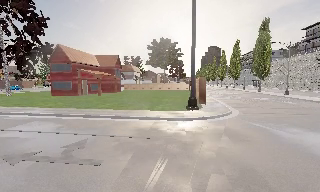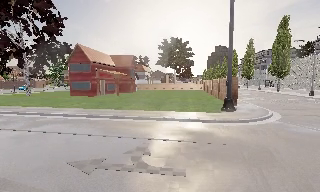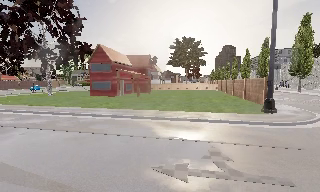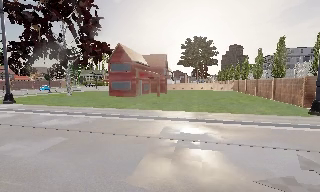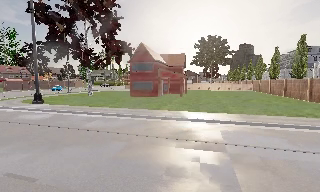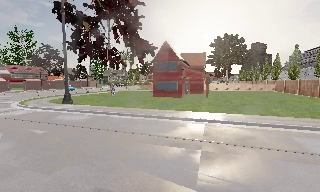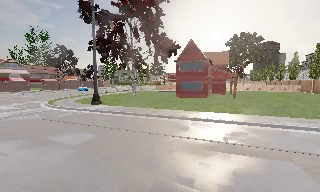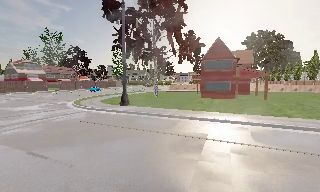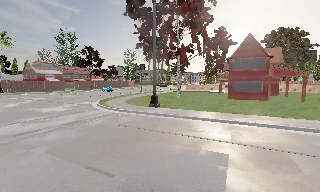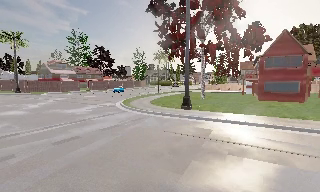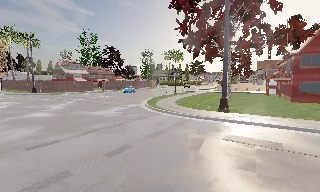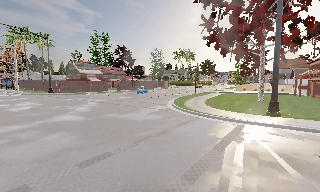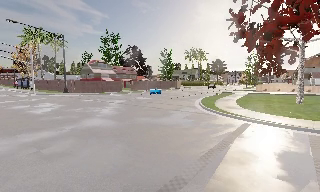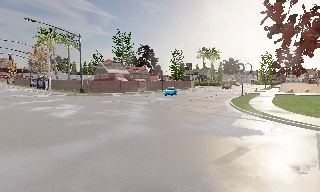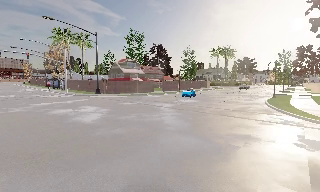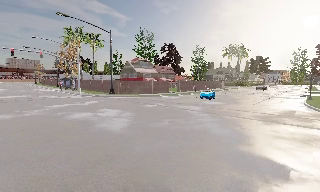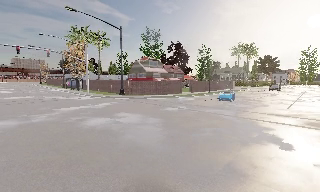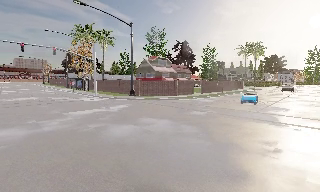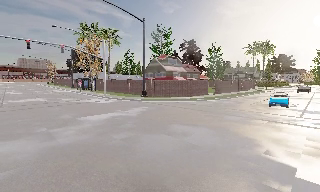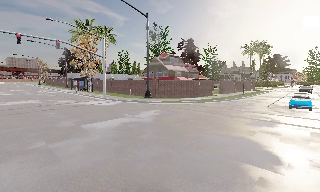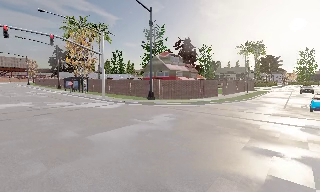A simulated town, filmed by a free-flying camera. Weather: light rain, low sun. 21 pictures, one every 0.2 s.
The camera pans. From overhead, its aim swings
counterclockwise.
The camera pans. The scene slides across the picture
to the right.
0.0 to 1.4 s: The camera pans to its left, which is counterclockwise from overhead, by about 15 degrees. It travels to its left, about 16 m, so close, fixed things drift to the right.
1.4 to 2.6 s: The camera swings to its left by about 15 degrees, and the scene slides to the right. It travels to its left and forward, about 14 m, so close, fixed things drift to the right.
2.6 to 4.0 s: The camera travels forward and to its left, about 16 m, so what stands in front looms larger.
The film runs forward here.
